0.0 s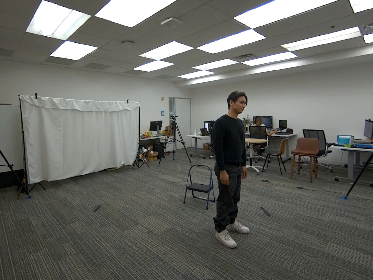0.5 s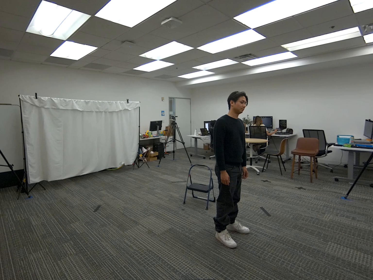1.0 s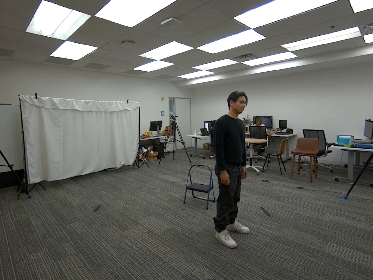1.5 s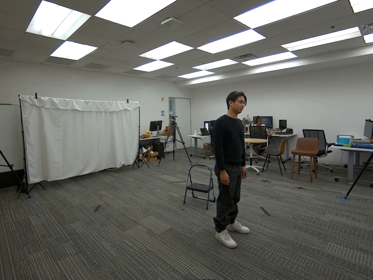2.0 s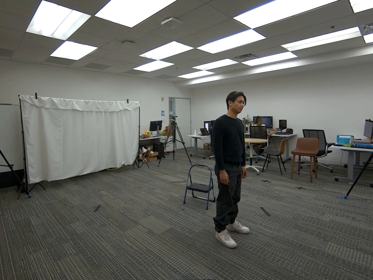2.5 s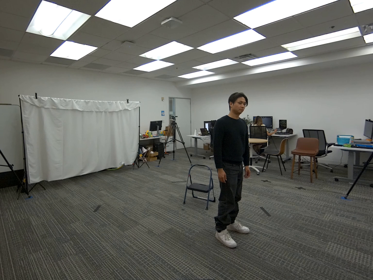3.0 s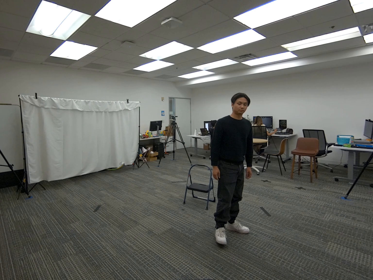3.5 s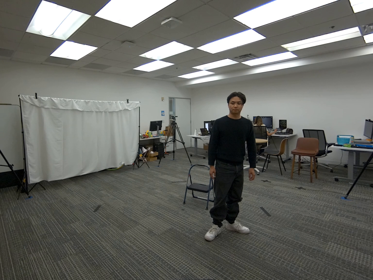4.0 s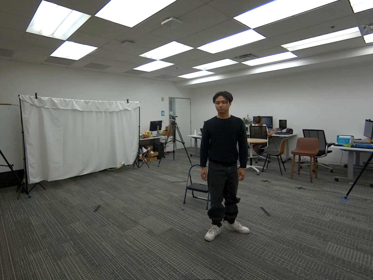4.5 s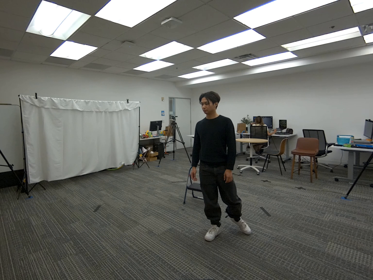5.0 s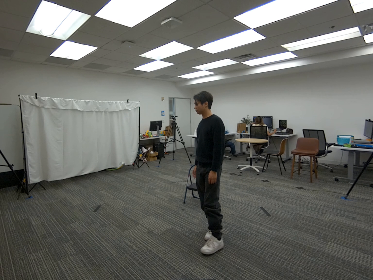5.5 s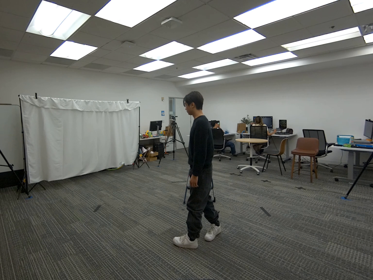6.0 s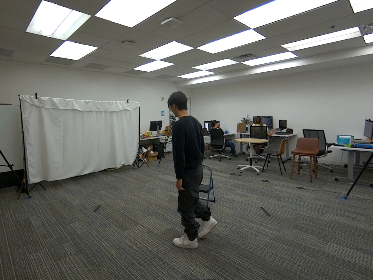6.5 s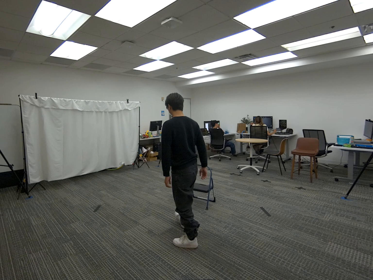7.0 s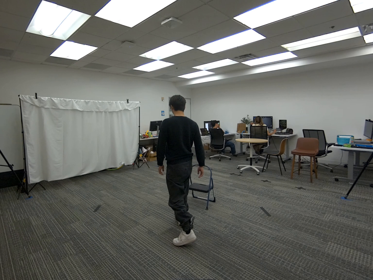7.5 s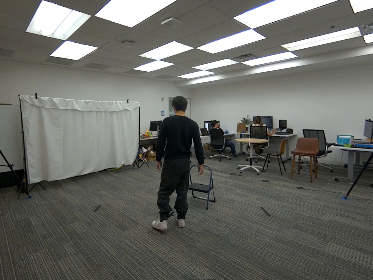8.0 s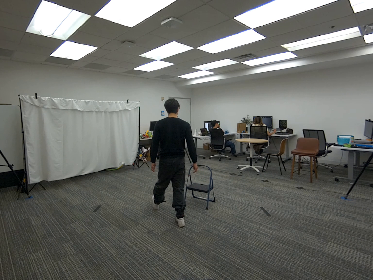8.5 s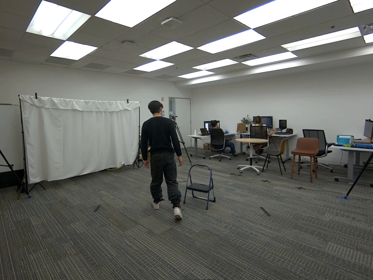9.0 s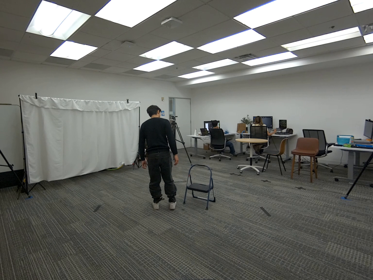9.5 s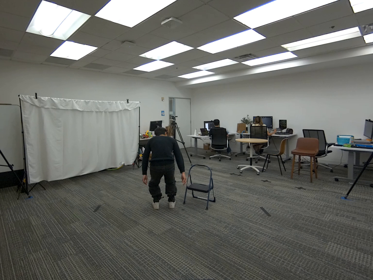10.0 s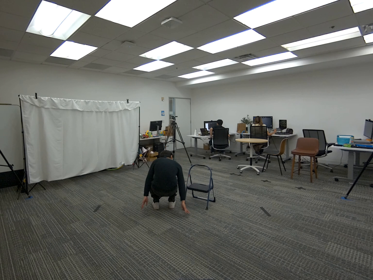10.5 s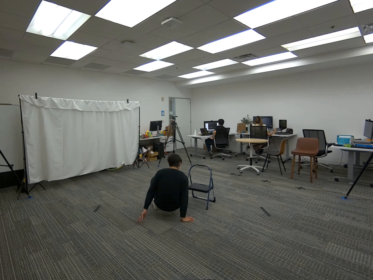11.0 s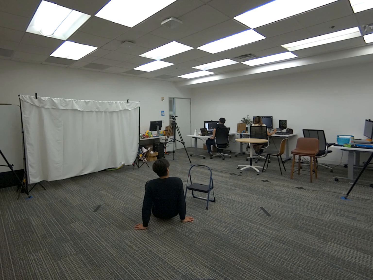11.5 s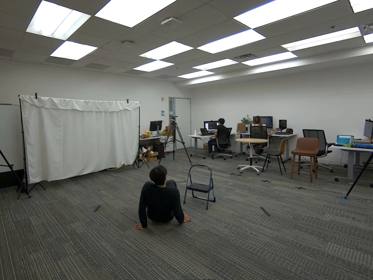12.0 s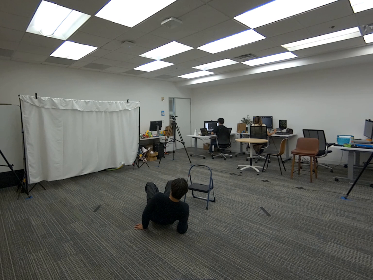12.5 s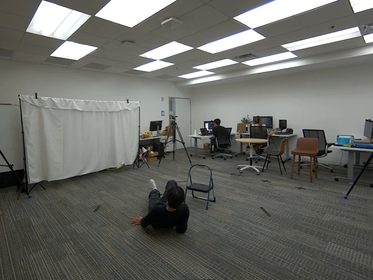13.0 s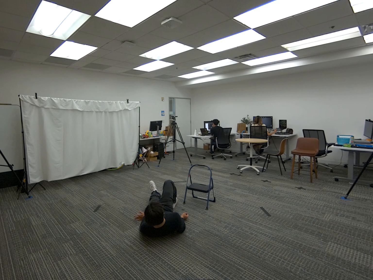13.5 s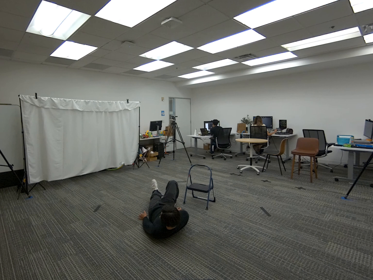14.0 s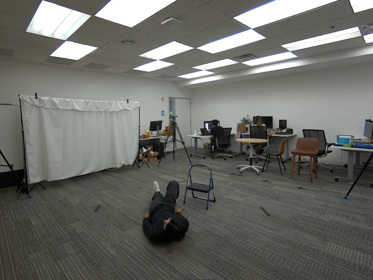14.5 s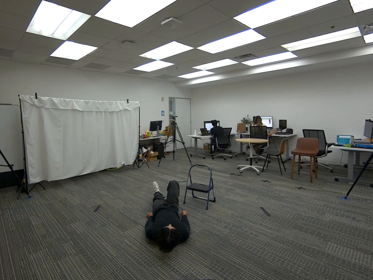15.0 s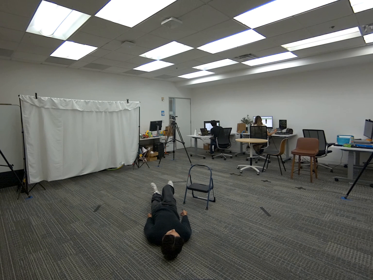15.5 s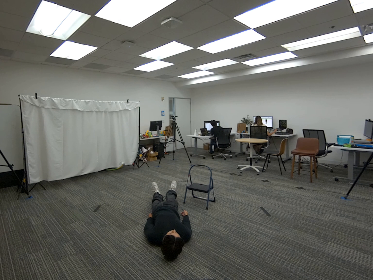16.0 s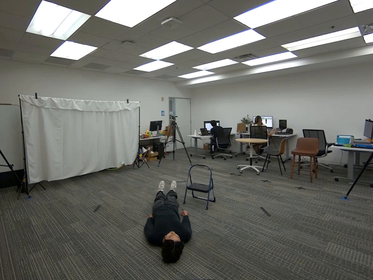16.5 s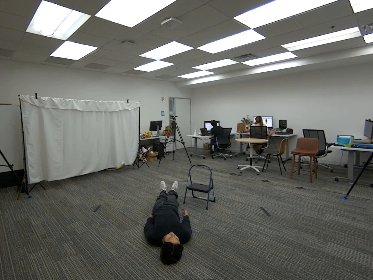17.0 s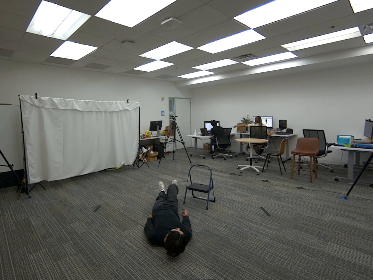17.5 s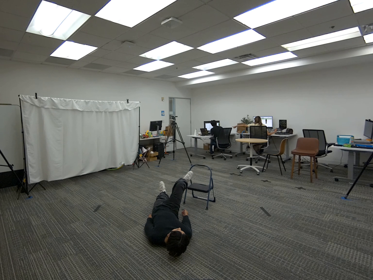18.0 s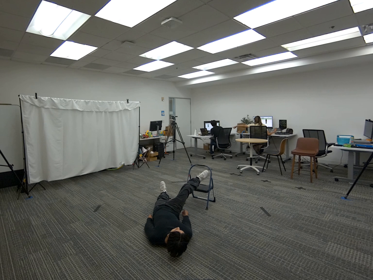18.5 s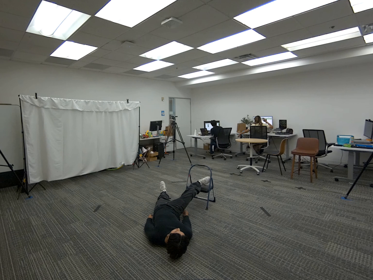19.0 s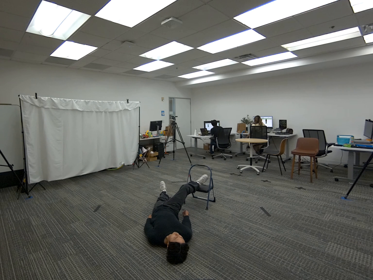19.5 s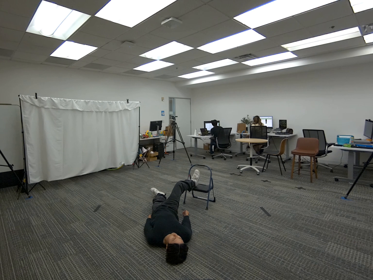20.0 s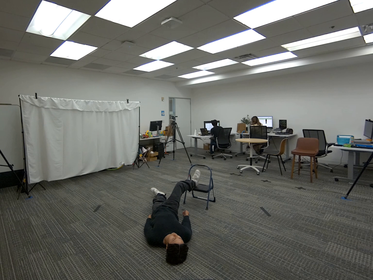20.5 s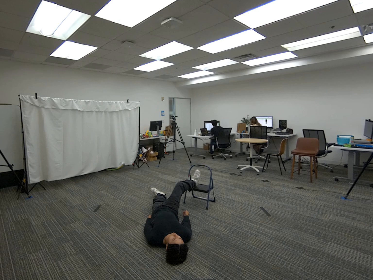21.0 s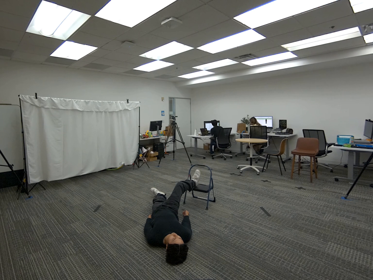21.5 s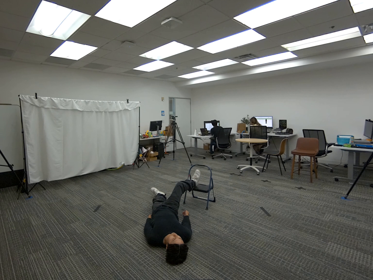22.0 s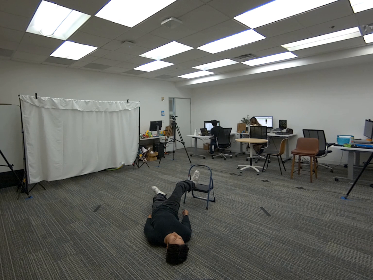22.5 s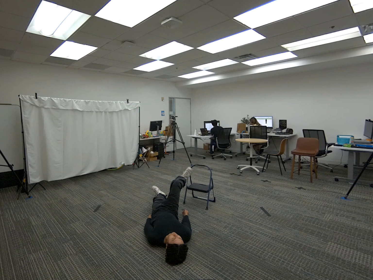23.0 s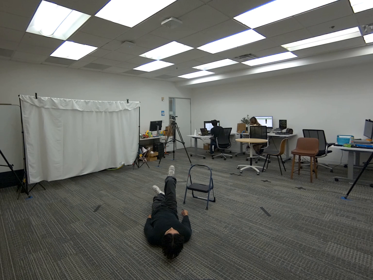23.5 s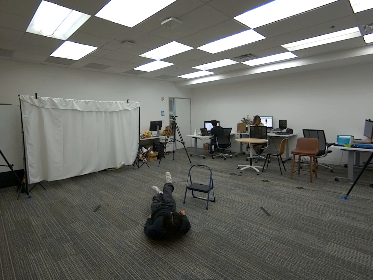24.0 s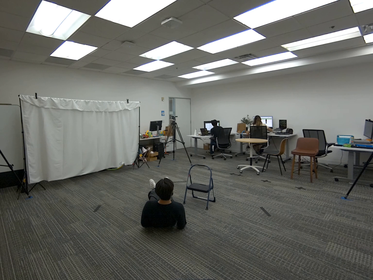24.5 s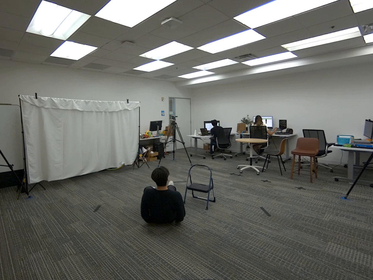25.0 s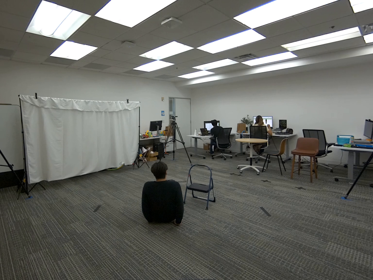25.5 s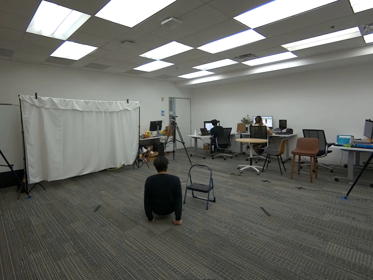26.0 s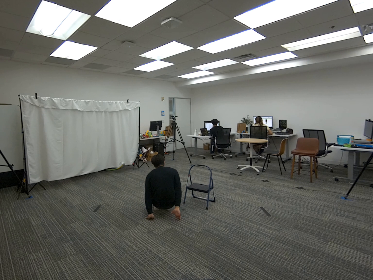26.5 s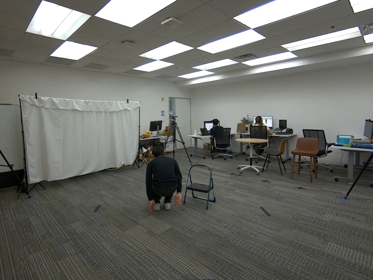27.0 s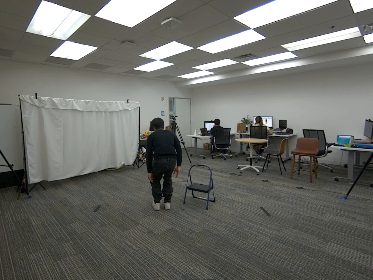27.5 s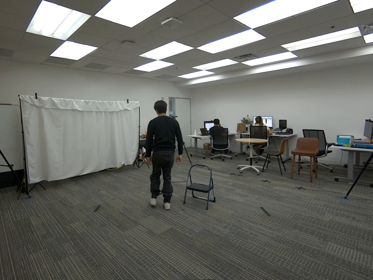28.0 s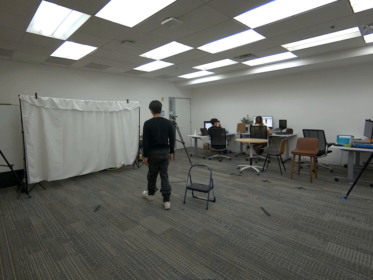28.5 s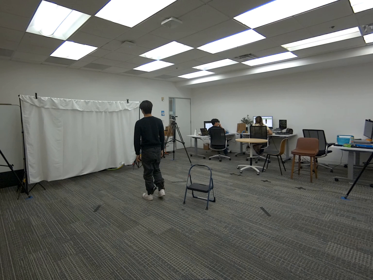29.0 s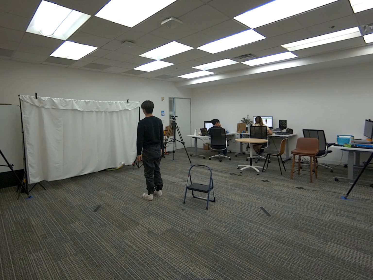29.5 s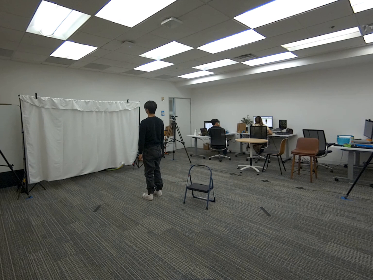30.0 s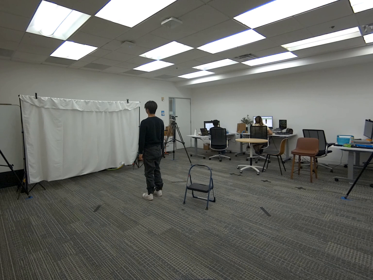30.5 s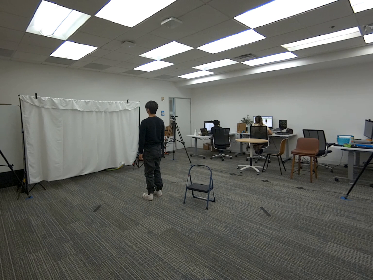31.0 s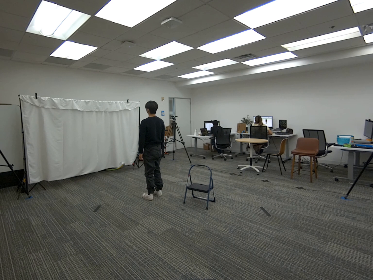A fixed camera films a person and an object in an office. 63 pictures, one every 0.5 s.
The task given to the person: Walk over to the step ladder. Lay down in front of the ladder and rest one foot on the step. Stand up when finished.
